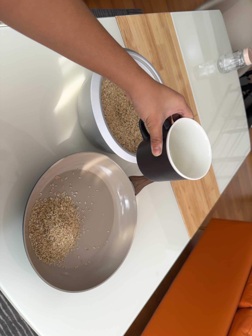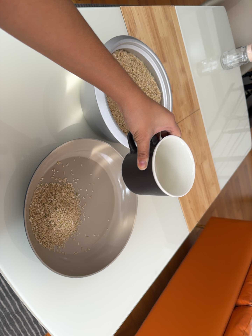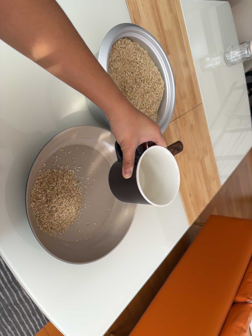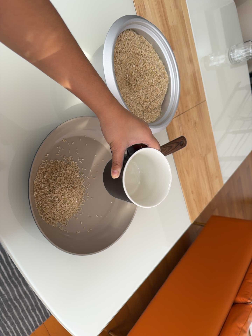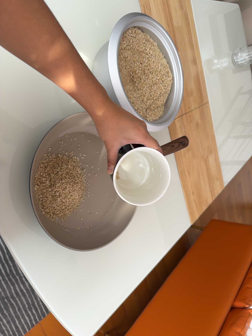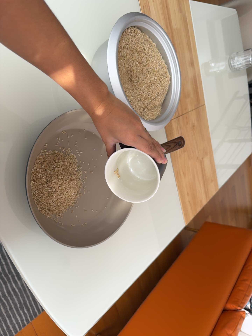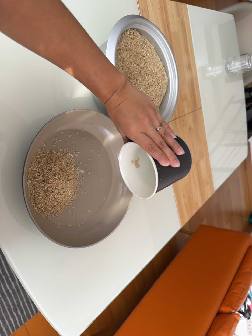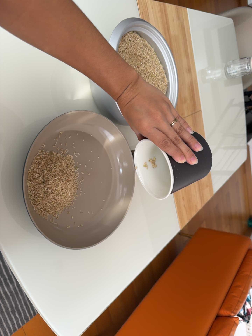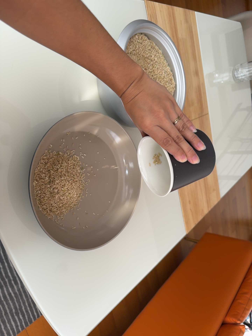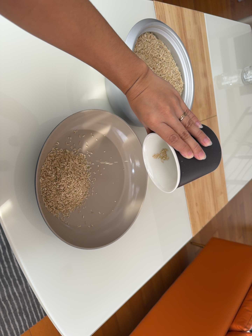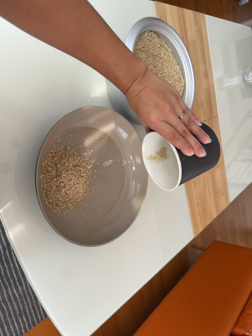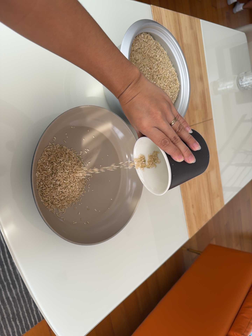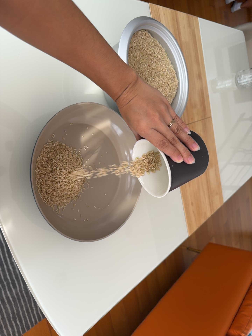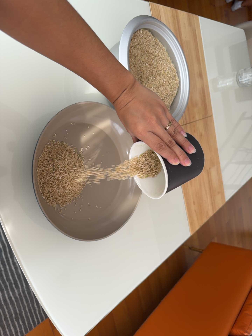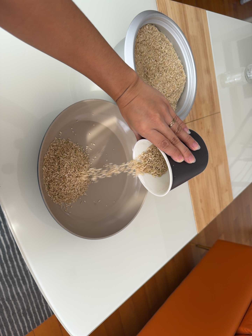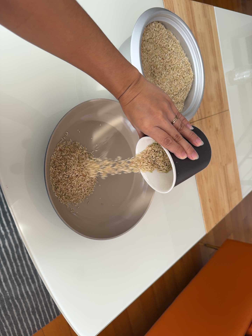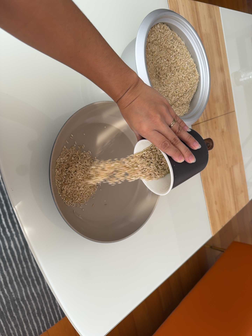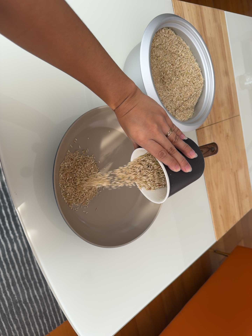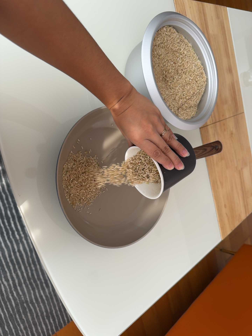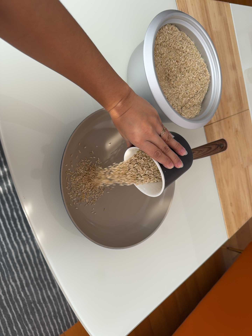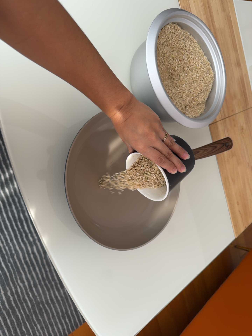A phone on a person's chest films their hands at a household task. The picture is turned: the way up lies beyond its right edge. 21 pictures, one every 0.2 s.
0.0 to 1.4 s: The camera travels toward the bottom of its view, about 10 cm, so close, fixed things drift upward.
1.4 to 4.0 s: The scene slides to the right, as the camera pans about 10 degrees to its left.
The film runs backward here.
